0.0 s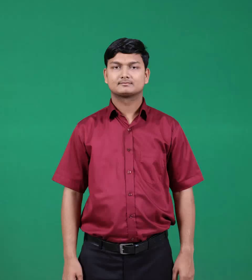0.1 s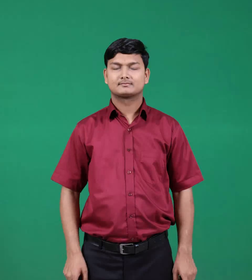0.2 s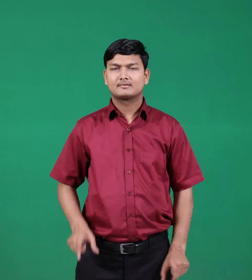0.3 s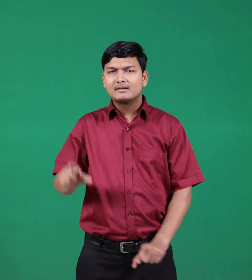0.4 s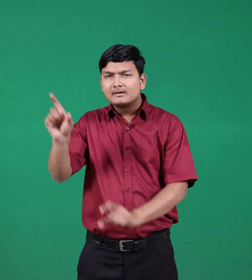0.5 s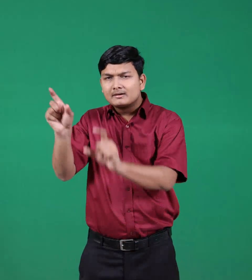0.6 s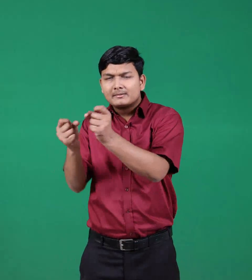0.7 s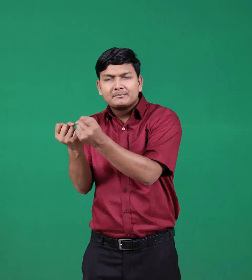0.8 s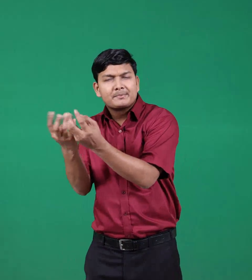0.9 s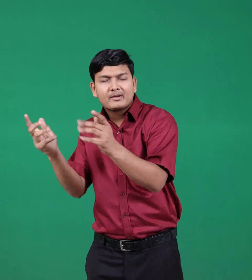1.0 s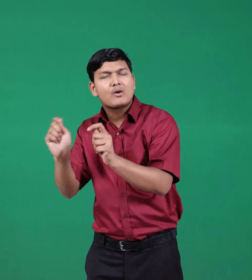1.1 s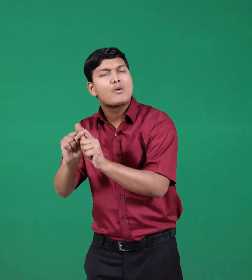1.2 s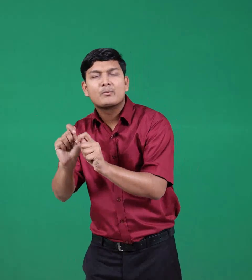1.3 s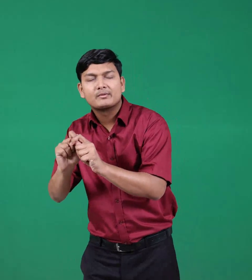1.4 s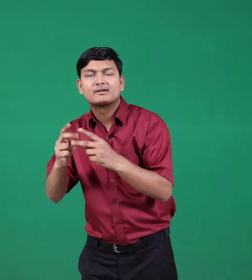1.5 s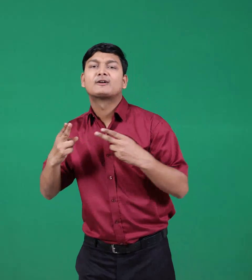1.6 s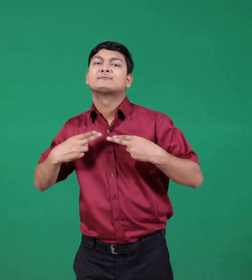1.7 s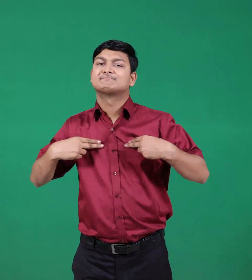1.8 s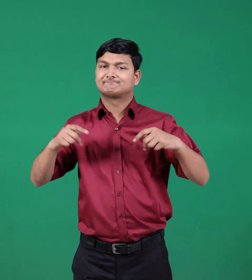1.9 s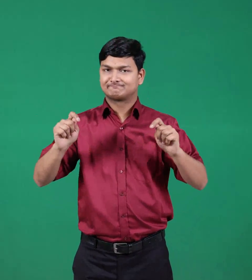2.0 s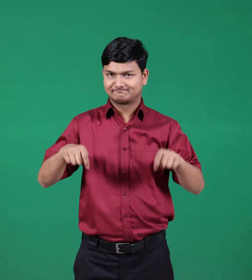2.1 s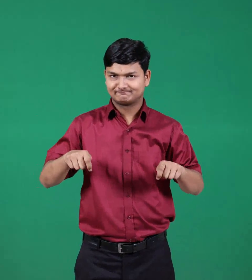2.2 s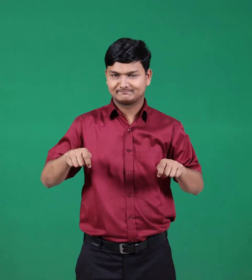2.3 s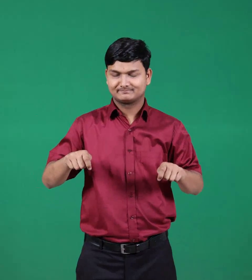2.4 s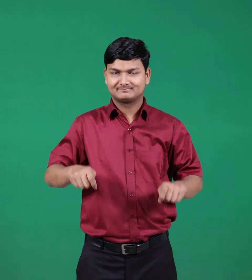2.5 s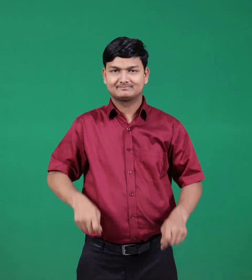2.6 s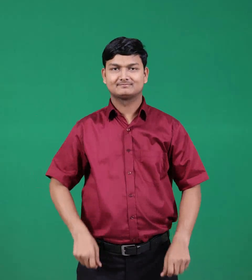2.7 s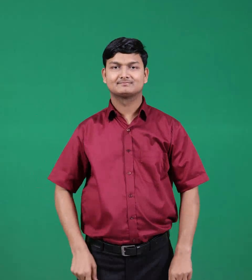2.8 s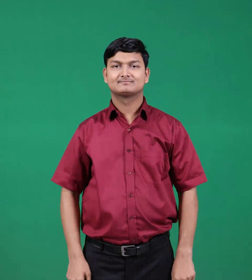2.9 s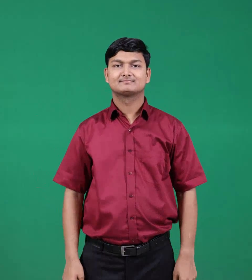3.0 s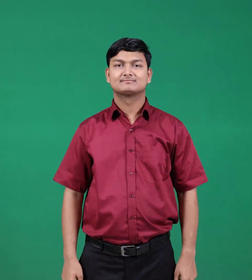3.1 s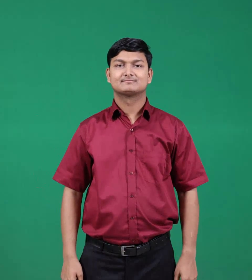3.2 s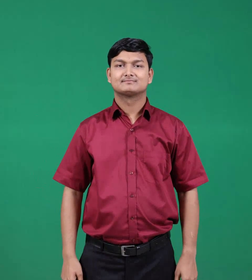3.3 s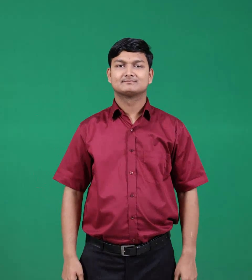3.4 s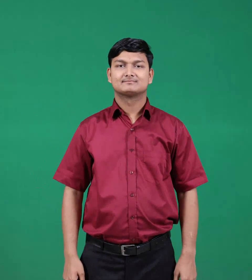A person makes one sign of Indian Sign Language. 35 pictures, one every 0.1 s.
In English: judges
